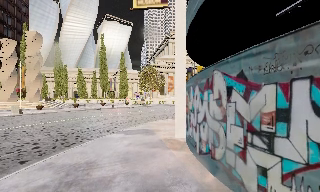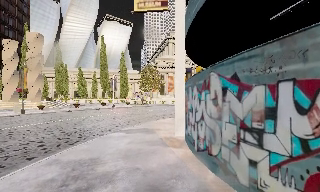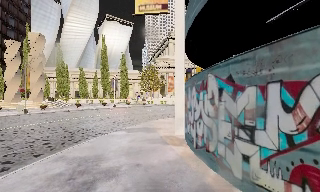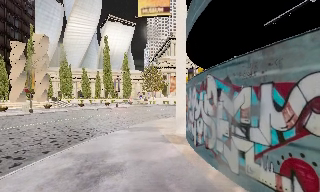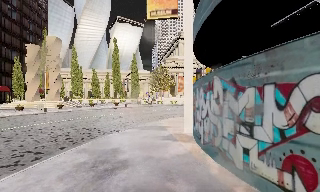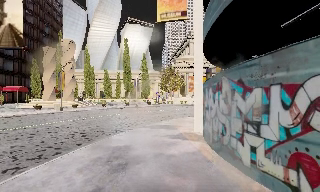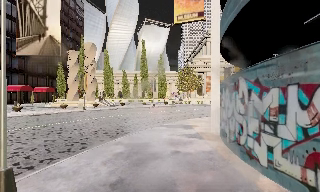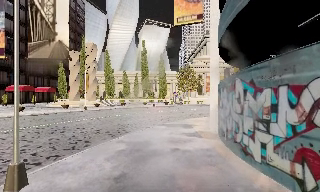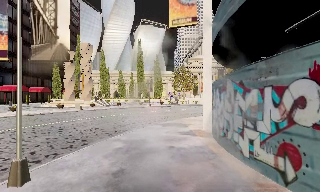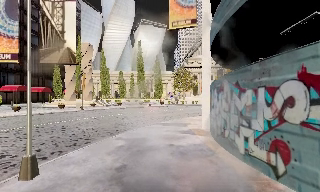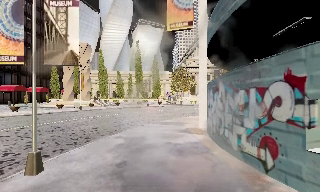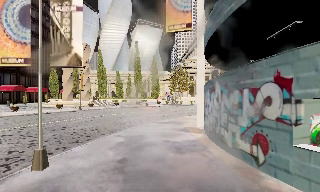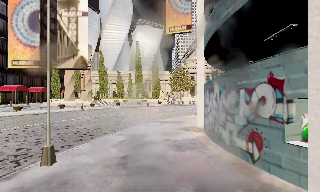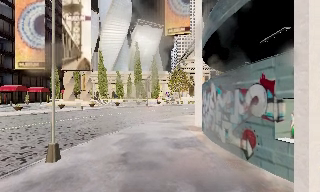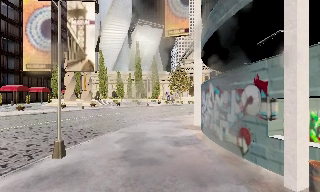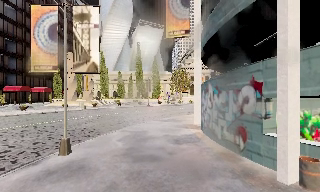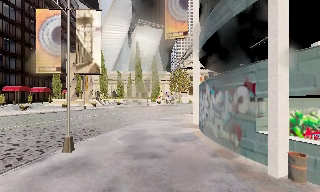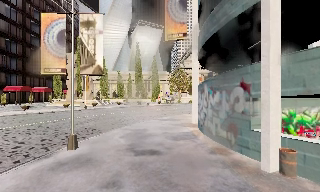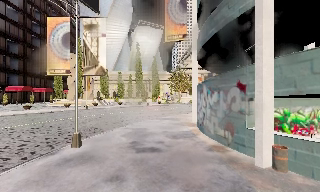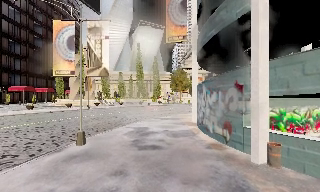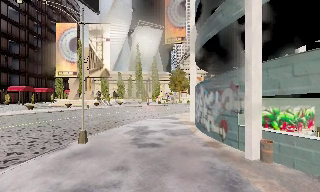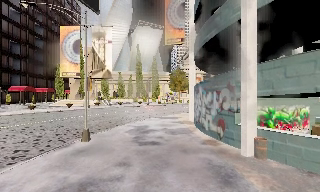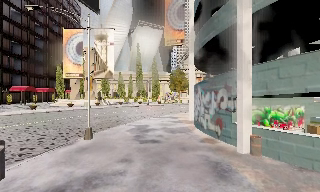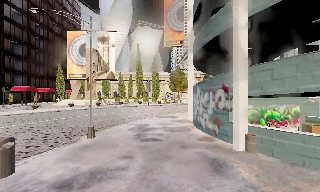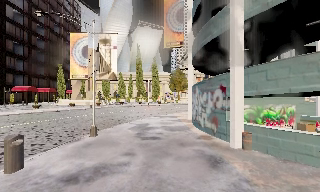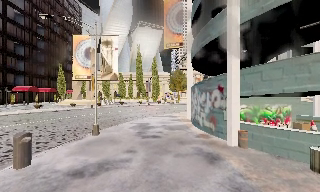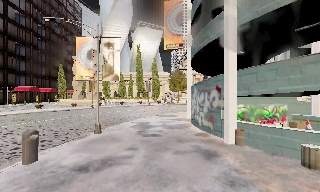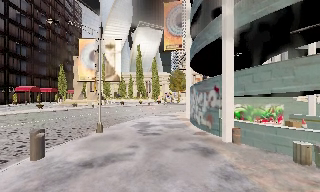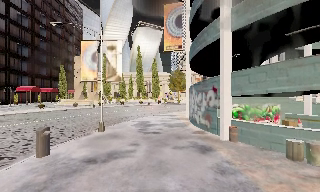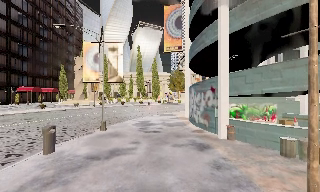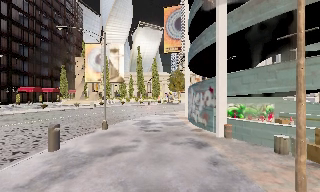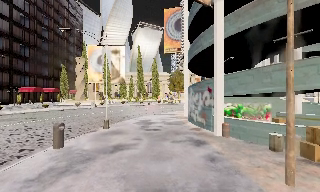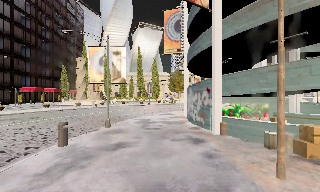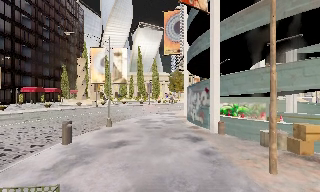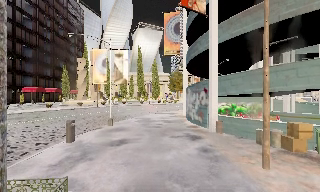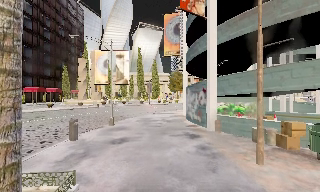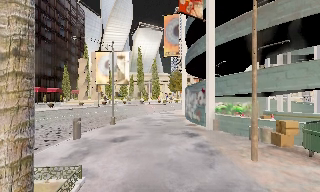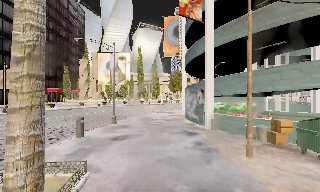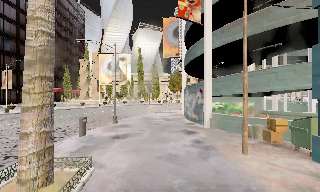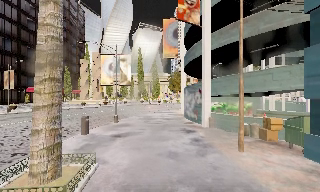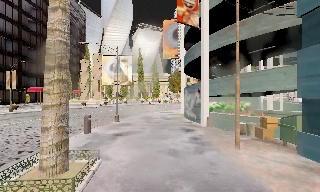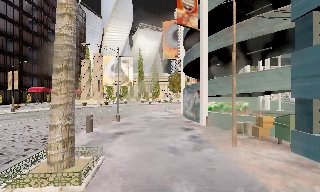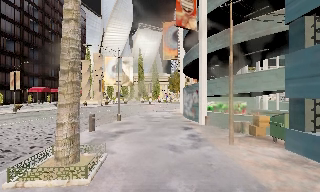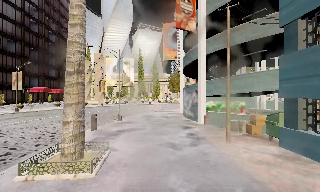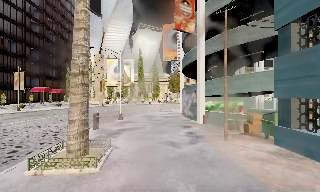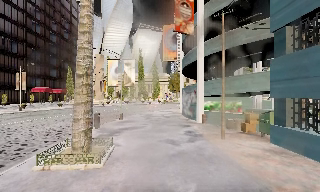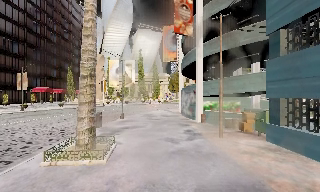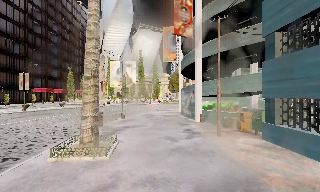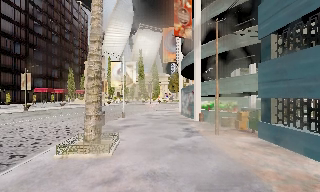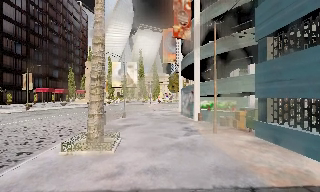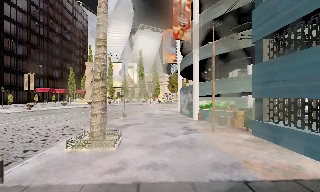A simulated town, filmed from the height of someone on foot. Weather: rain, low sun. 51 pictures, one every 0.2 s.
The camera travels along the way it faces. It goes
backward.
0.0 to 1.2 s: The camera pans to its left, which is counterclockwise from overhead, by about 15 degrees. It travels backward, about 2 m, so what stands in front gets smaller.
1.2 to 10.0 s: The camera travels backward, about 15 m, so what stands in front gets smaller.
The film runs backward here.
